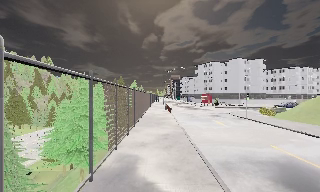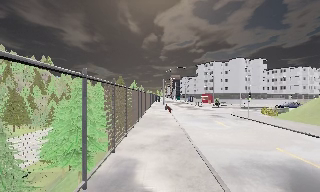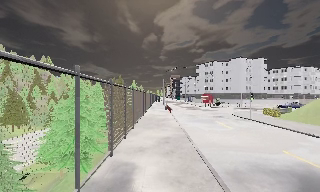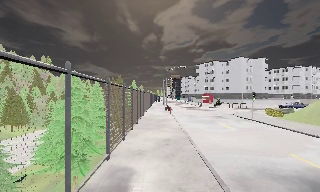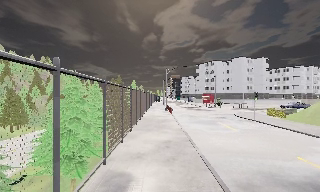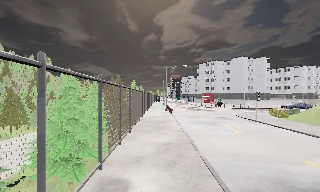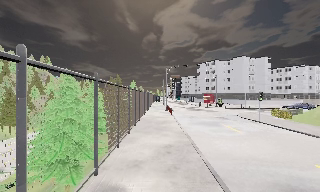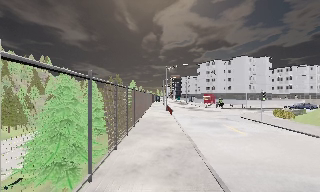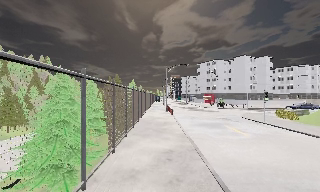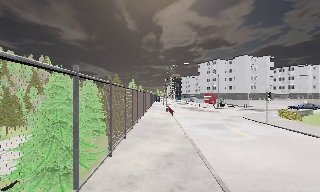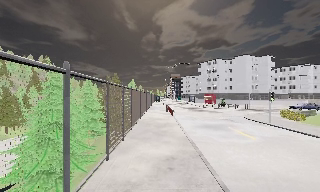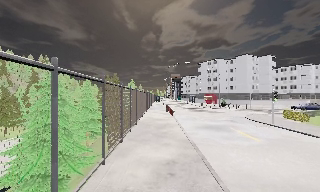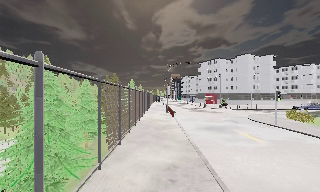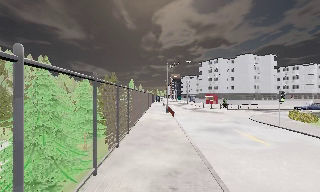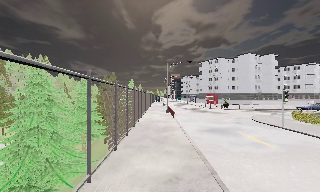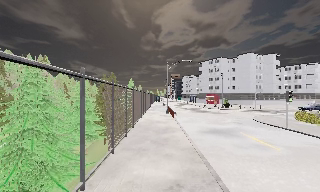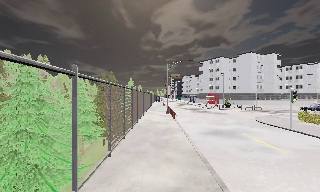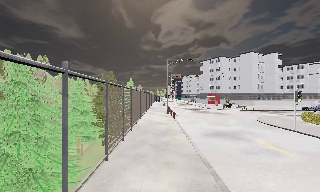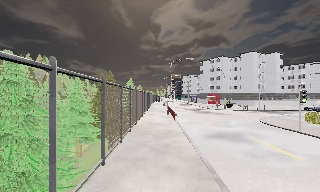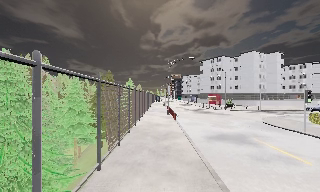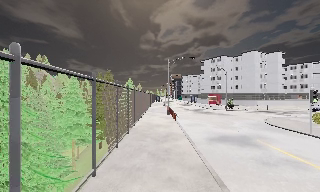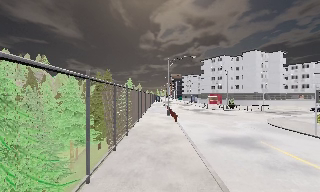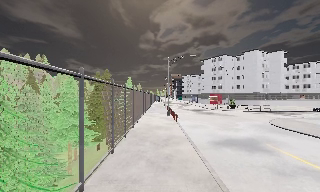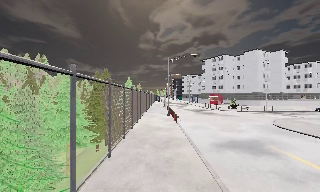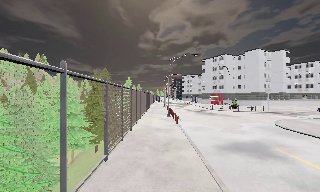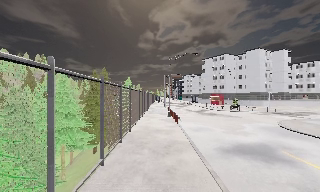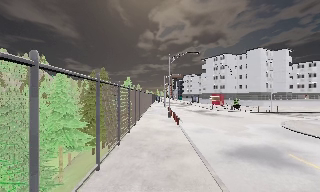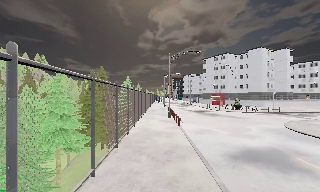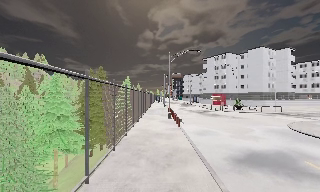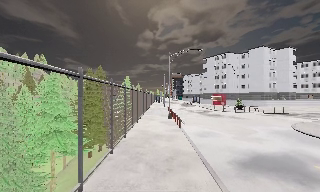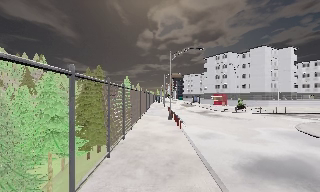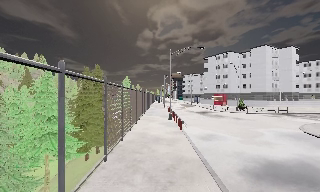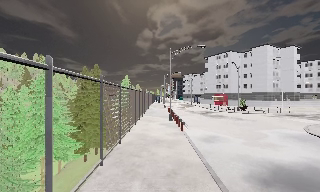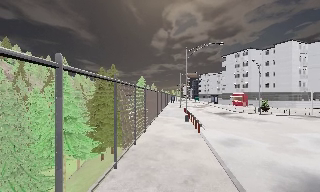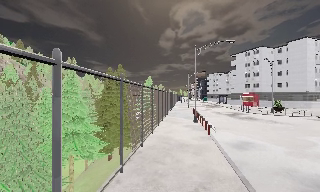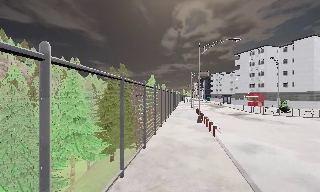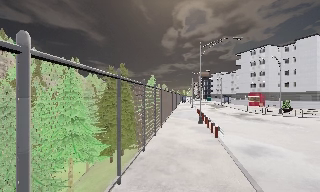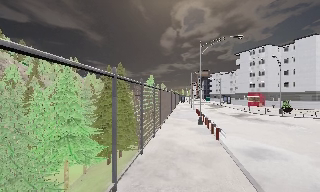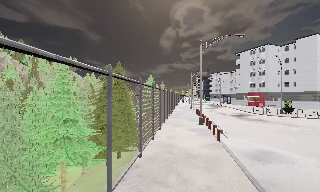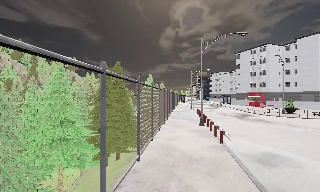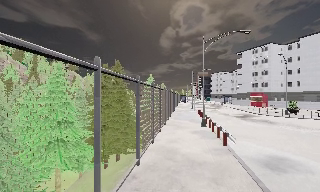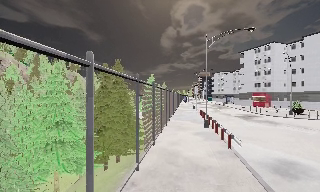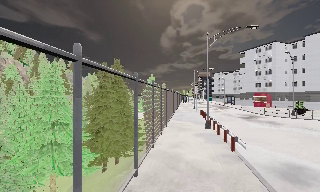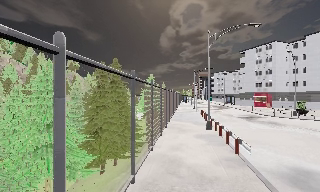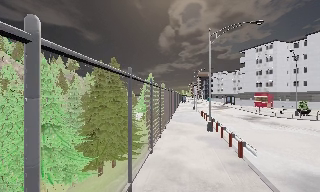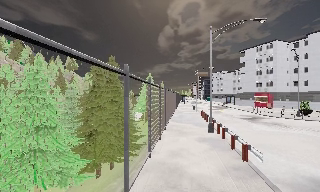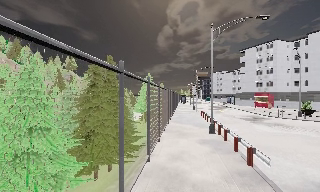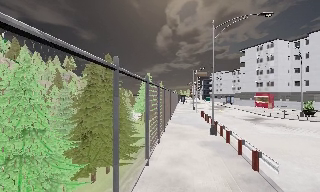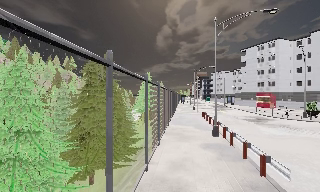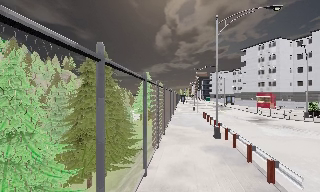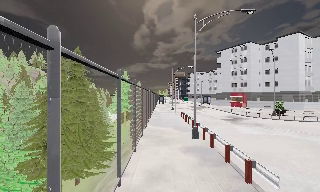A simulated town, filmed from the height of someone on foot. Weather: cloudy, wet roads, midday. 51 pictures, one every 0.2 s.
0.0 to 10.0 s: The camera travels forward, about 20 m, so what stands in front looms larger.
The film runs forward here.
